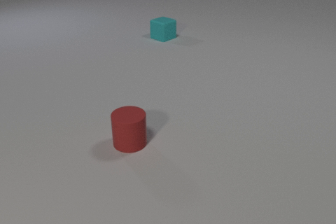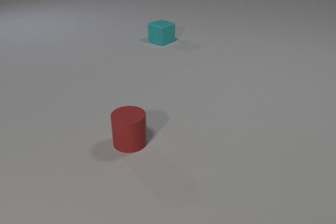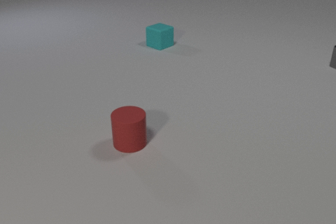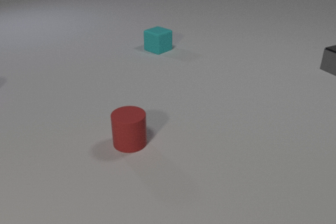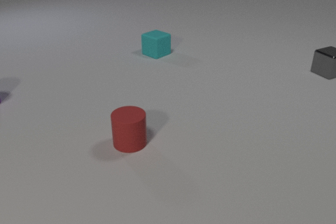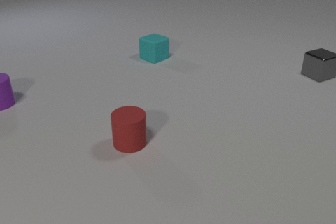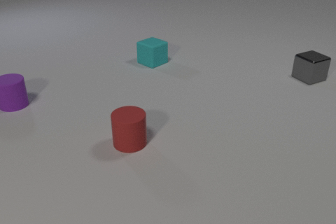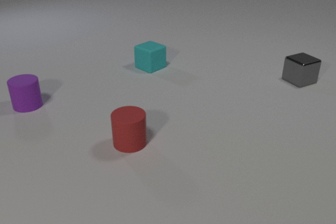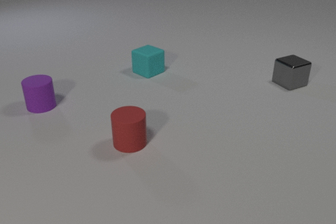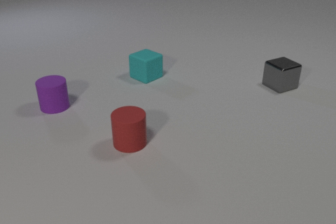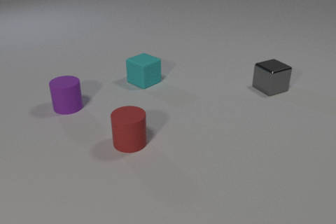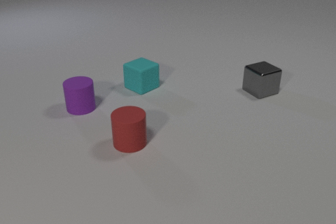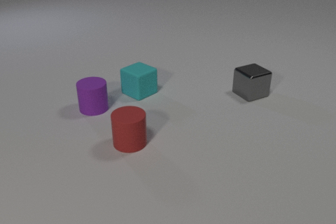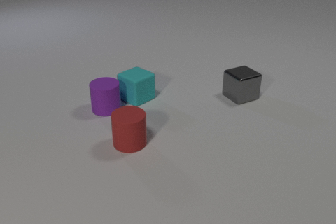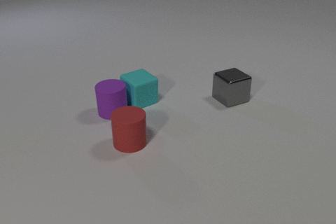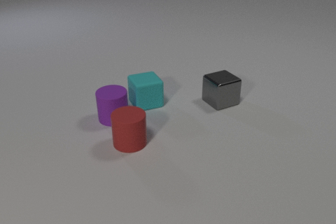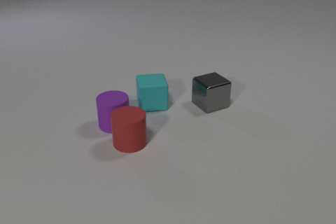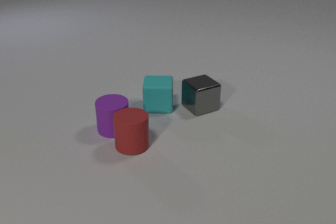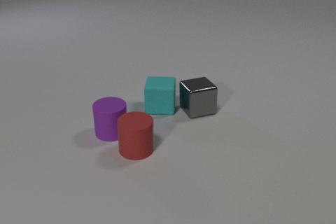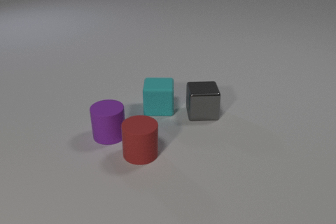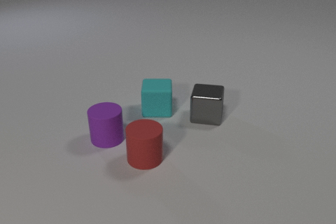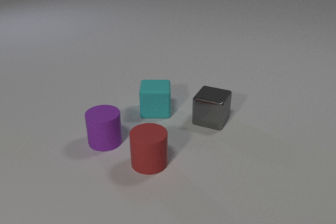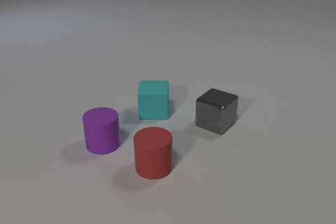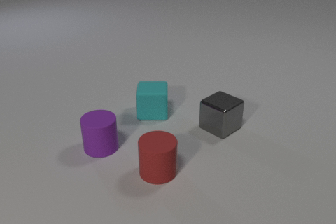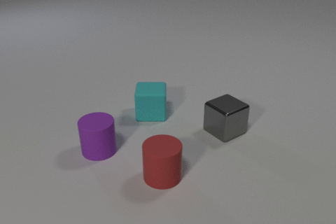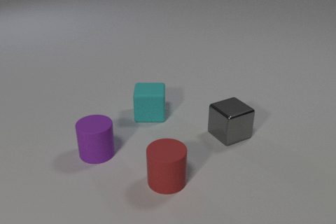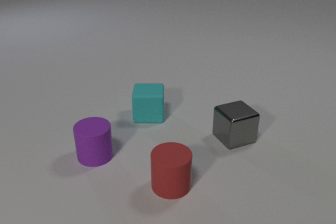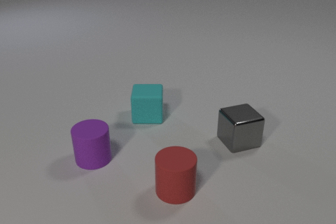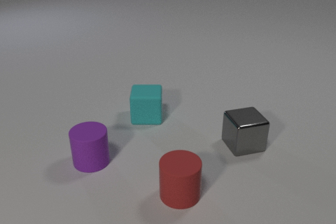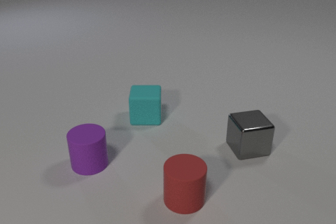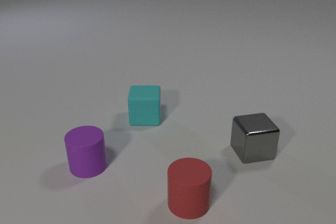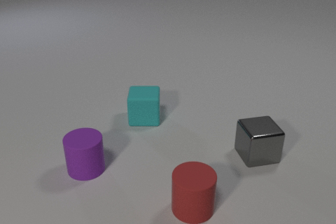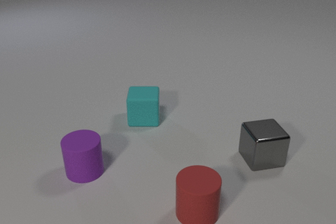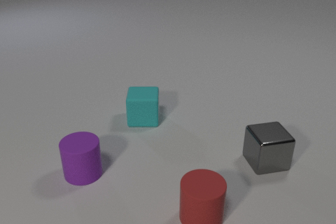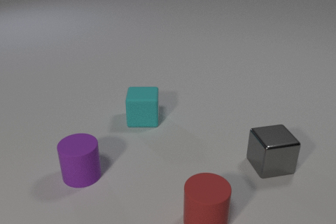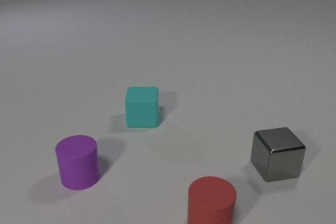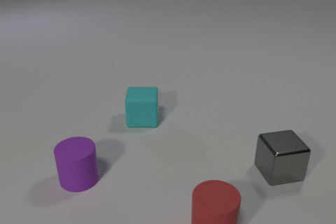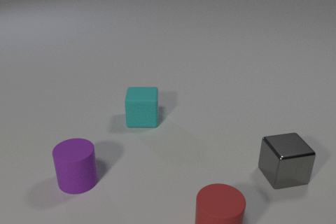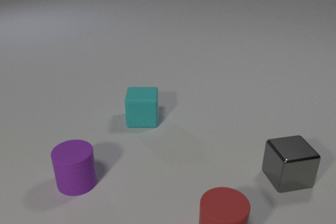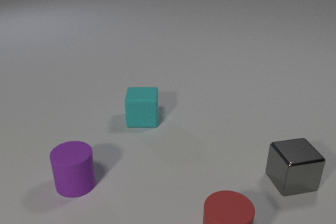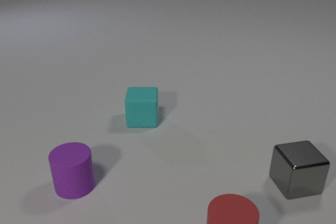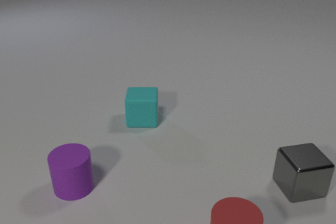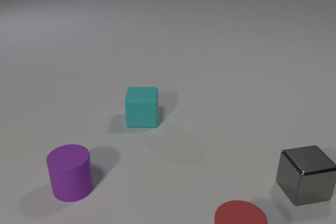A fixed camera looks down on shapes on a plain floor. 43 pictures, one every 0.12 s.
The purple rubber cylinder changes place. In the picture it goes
toward the camera.
The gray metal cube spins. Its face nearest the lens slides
to the left.
0.00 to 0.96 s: The purple rubber cylinder comes in at the left edge, slides to the right and toward the camera. The cyan rubber cube slides toward the camera. The gray metal cube comes in at the right edge, slides toward the camera and to the left.
0.96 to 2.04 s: The purple rubber cylinder slides to the right and toward the camera. The cyan rubber cube slides toward the camera, spins clockwise seen from above by about 45 degrees, its near face sliding to the left. The gray metal cube slides to the left and toward the camera. The purple rubber cylinder and the cyan rubber cube collide. The purple rubber cylinder and the red rubber cylinder collide.
2.04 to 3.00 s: The purple rubber cylinder slides toward the camera and to the left. The cyan rubber cube slides toward the camera and to the left. The gray metal cube slides toward the camera and to the right, spins so that its near face slides to the left, clockwise seen from above. The red rubber cylinder slides toward the camera and to the right. The cyan rubber cube and the gray metal cube collide.
3.00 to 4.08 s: The purple rubber cylinder slides toward the camera and to the left. The cyan rubber cube slides toward the camera and to the left. The gray metal cube slides toward the camera and to the right. The red rubber cylinder slides toward the camera and to the right.
4.08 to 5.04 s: The purple rubber cylinder slides toward the camera and to the left. The gray metal cube slides to the right and toward the camera. The red rubber cylinder slides toward the camera and to the right.
How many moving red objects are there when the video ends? 1.
How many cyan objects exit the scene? 0.
What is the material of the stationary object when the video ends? rubber.
